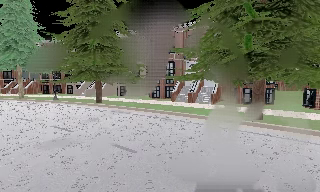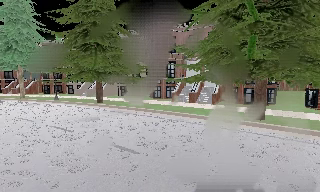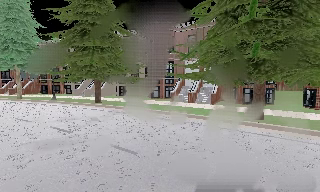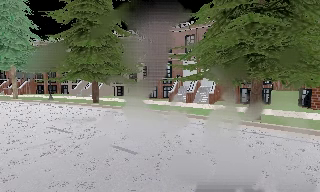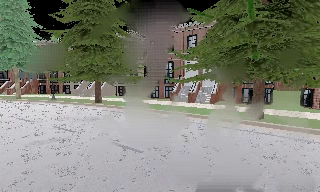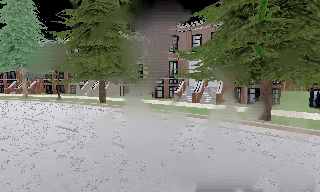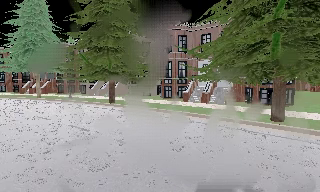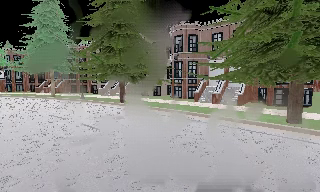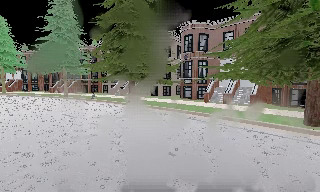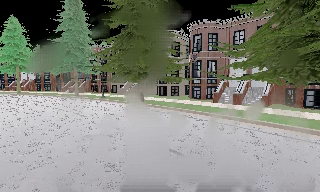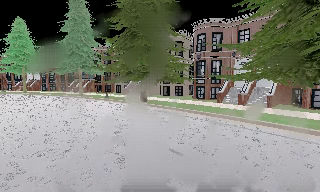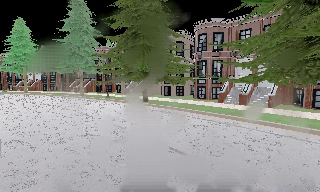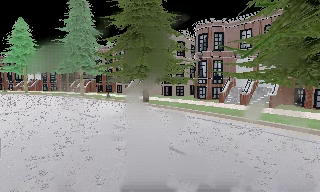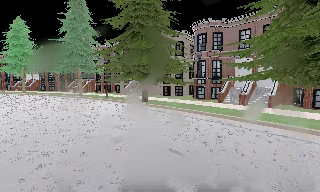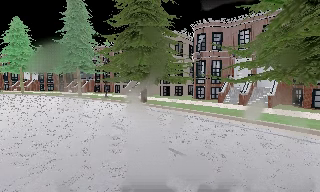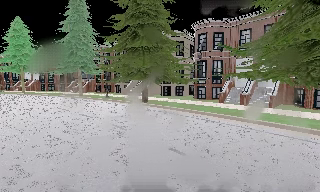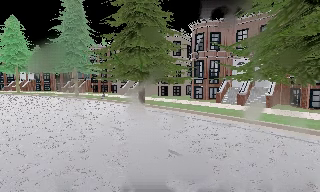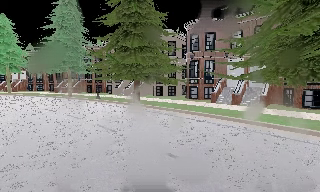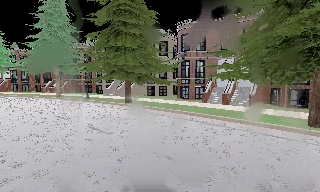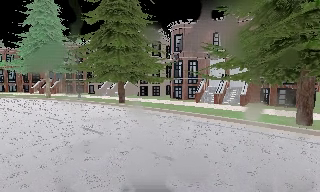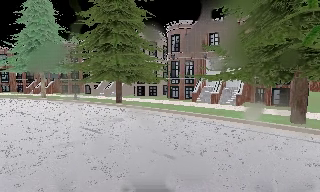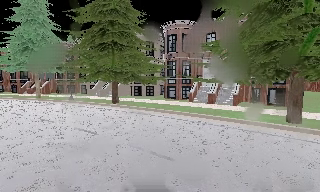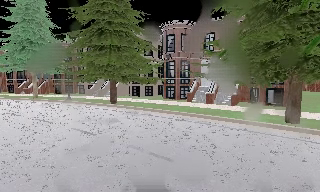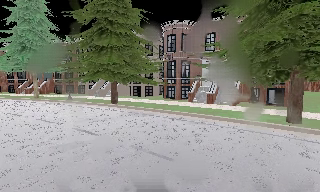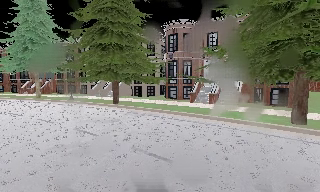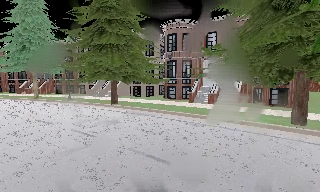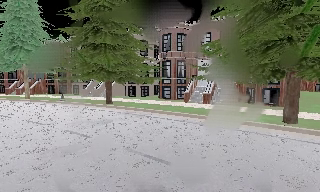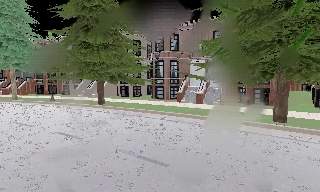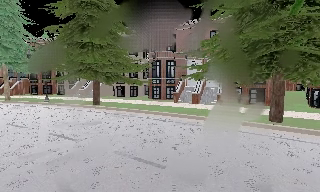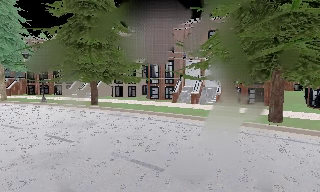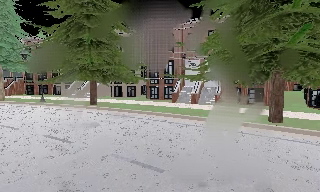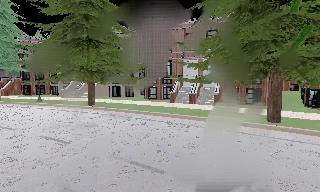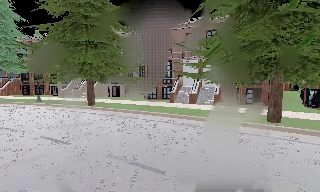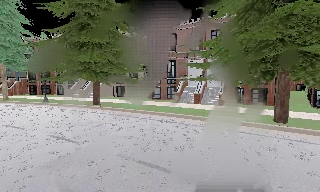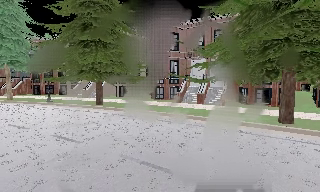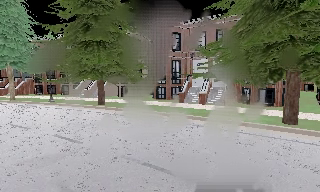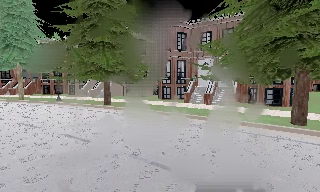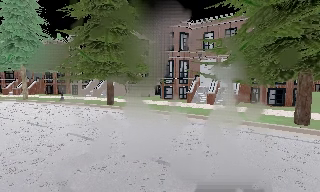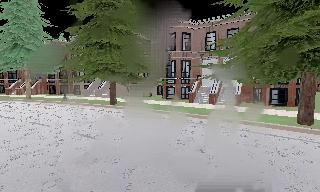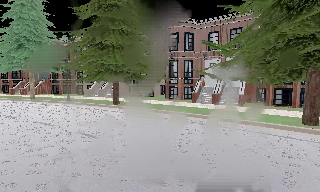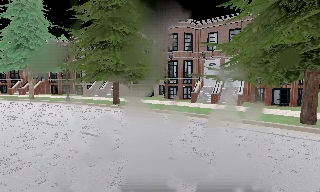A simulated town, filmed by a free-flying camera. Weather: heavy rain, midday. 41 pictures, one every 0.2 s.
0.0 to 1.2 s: The camera shifts only a little, or ends up much as it began.
1.2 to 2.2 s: The camera swings to its left by about 10 degrees, and the scene slides to the right.
2.2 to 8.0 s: The camera pans to its right, which is clockwise from overhead, by about 15 degrees. It travels to its left and forward, about 1 m.
The film runs forward here.
